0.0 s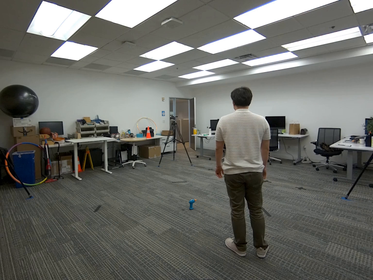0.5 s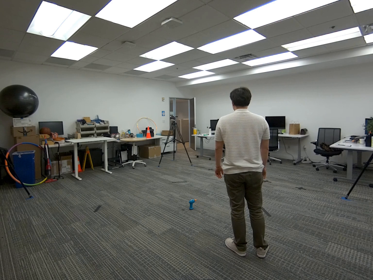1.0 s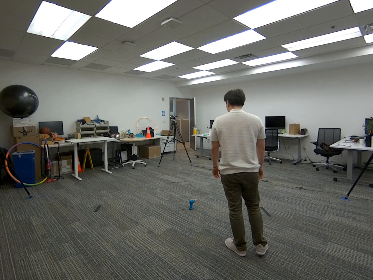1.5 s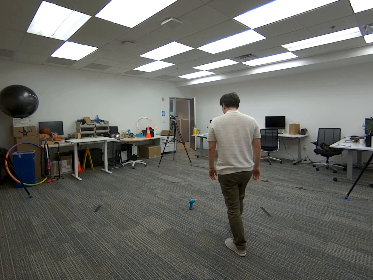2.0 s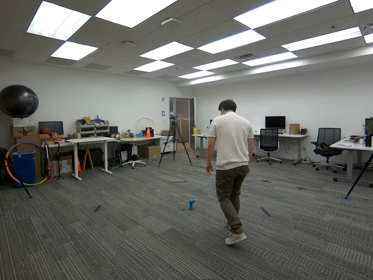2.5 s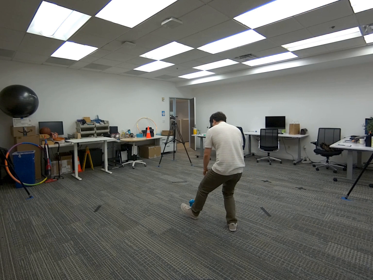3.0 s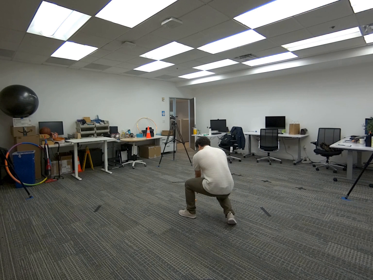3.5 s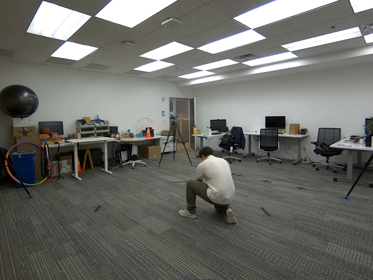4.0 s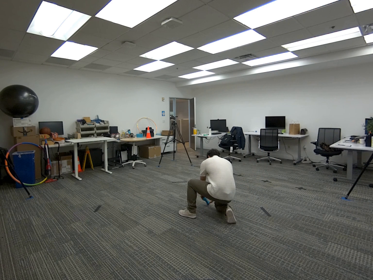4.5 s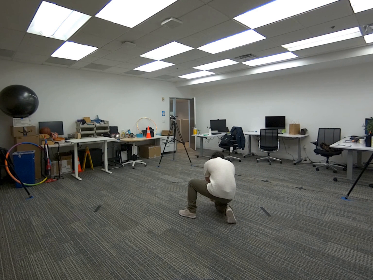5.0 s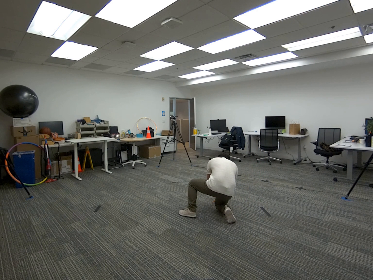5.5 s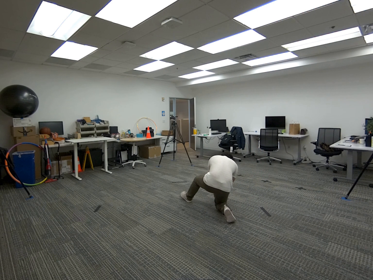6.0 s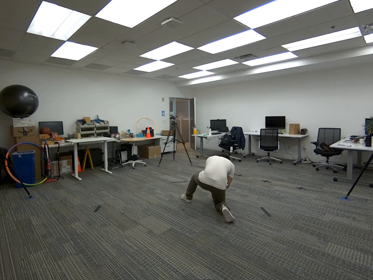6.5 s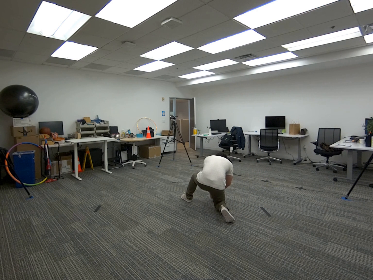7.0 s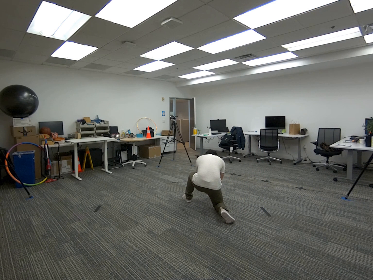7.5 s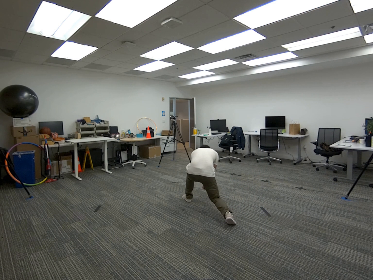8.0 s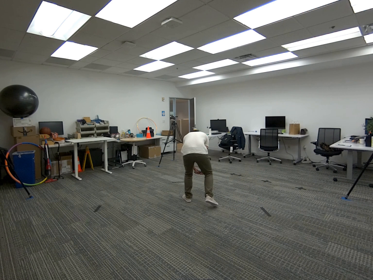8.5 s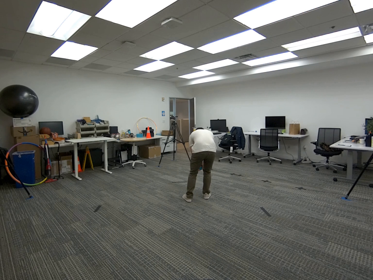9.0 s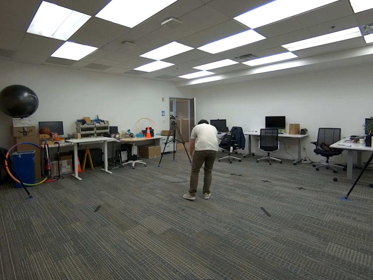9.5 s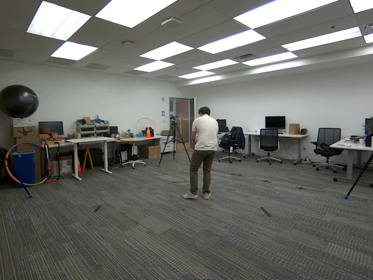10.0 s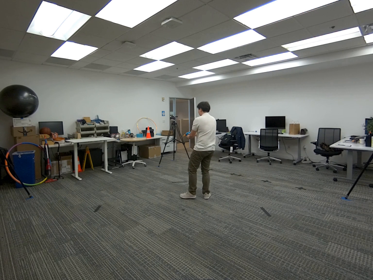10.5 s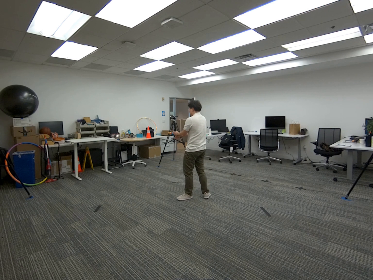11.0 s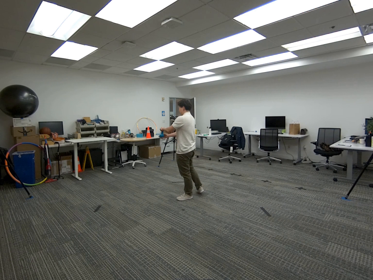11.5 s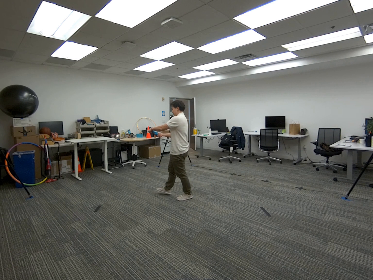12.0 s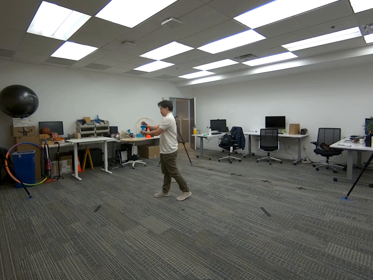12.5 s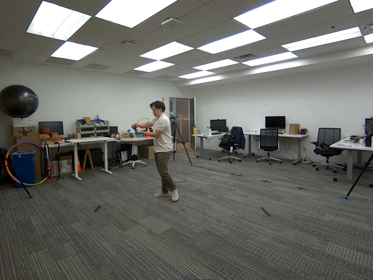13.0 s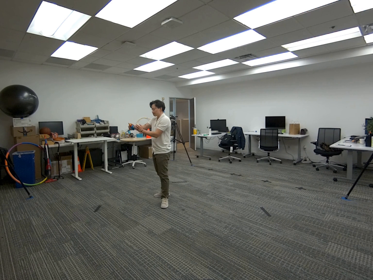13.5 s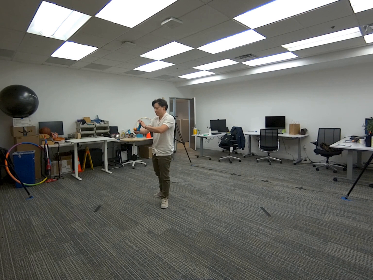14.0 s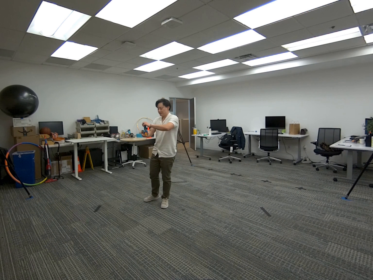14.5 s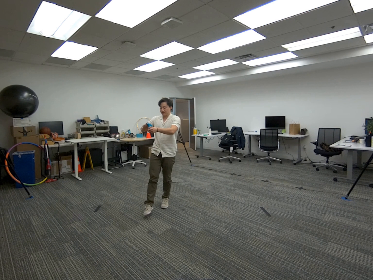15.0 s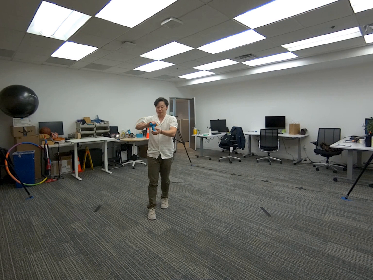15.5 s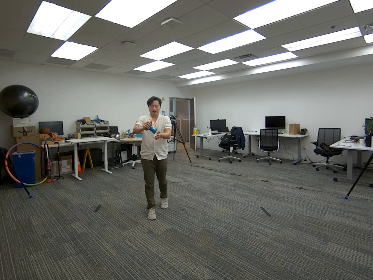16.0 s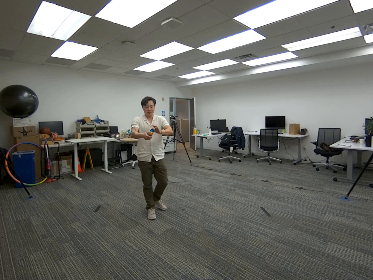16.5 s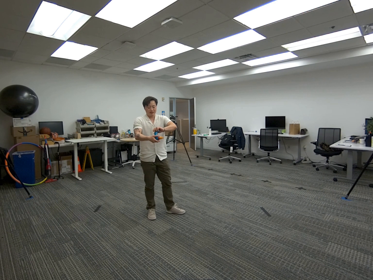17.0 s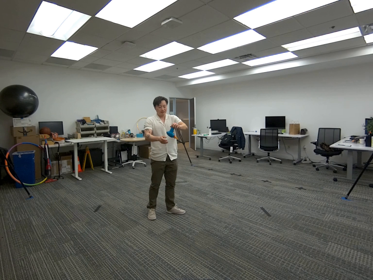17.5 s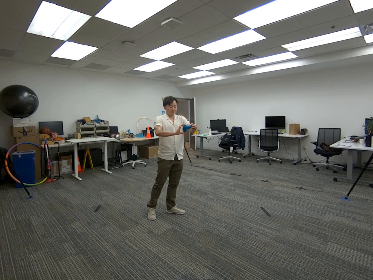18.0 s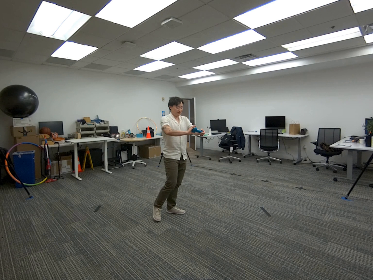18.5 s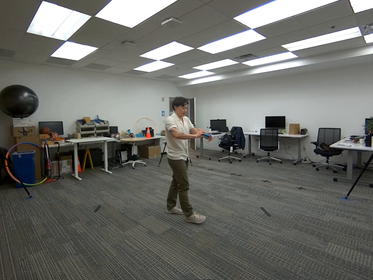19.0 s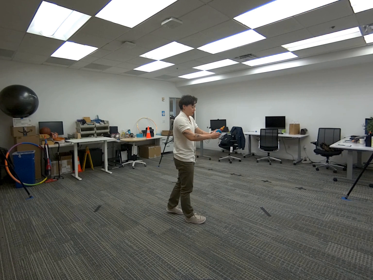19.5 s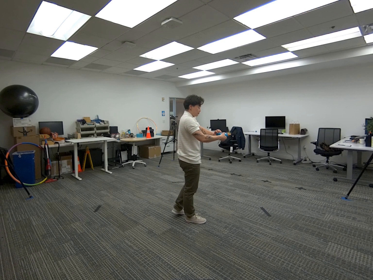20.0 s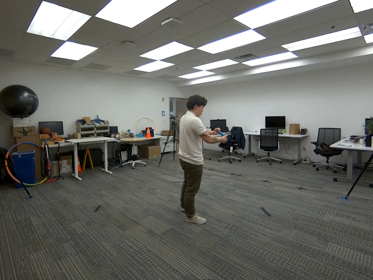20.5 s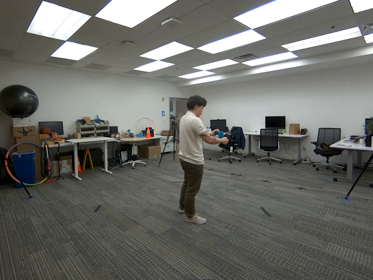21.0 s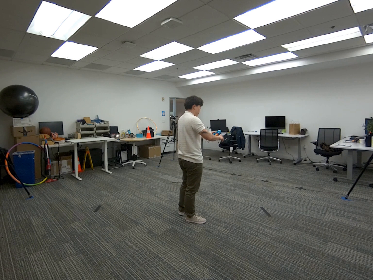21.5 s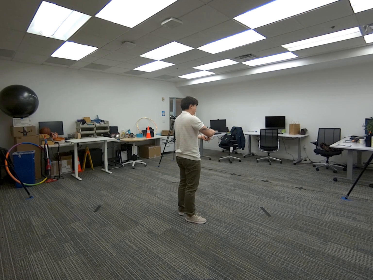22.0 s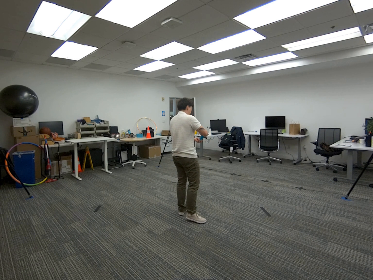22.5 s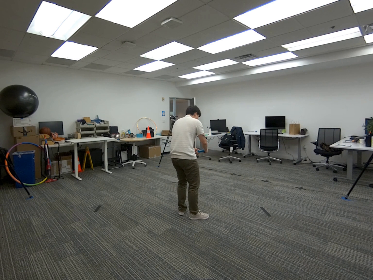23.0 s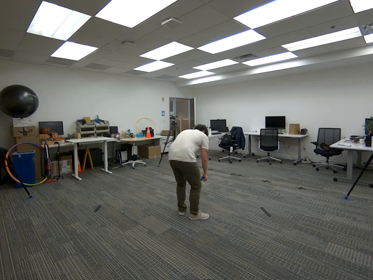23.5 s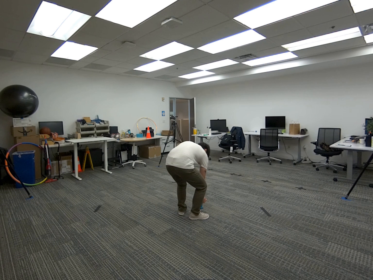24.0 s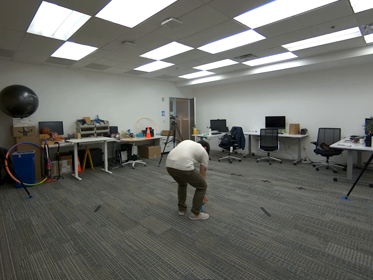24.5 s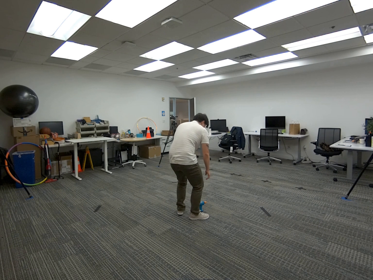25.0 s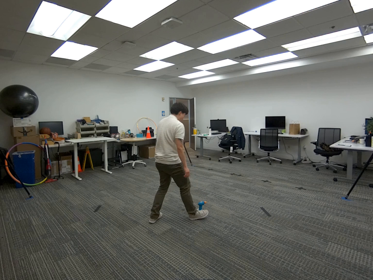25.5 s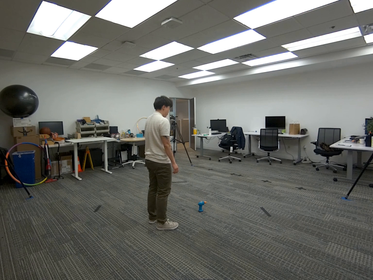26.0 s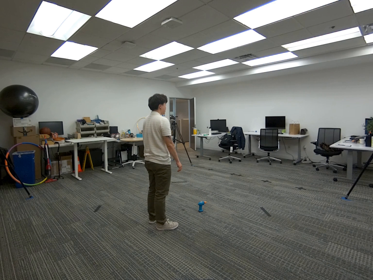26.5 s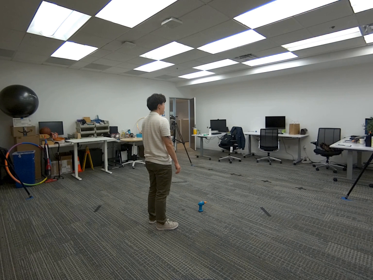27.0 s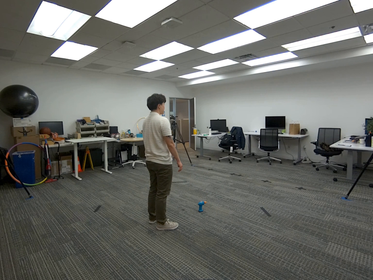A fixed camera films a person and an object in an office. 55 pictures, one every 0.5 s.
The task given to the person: Walk over to the toy drill on the floor and pick up and rotate the object with both hands as you also roatate your body slowly within the bounding area so that all cameras get a view of the toy drill.
